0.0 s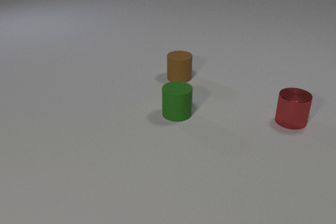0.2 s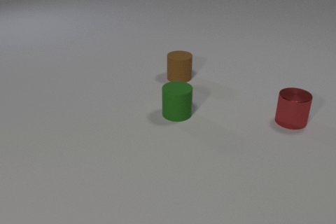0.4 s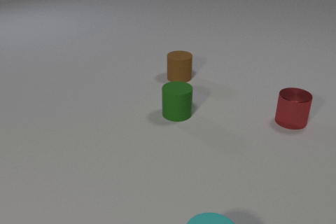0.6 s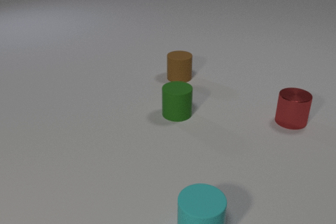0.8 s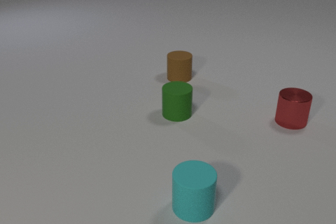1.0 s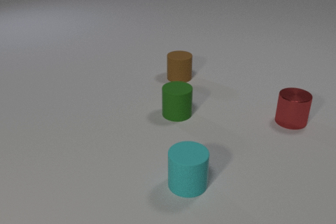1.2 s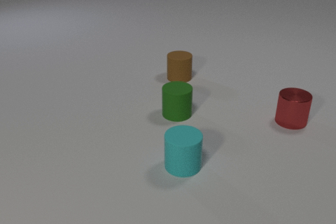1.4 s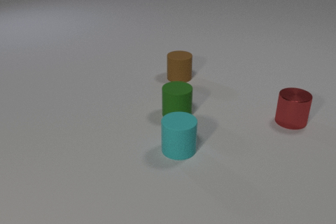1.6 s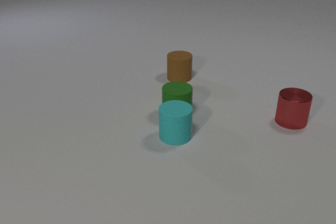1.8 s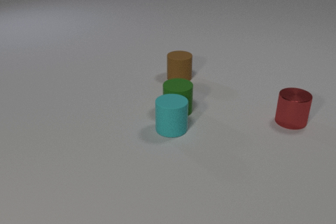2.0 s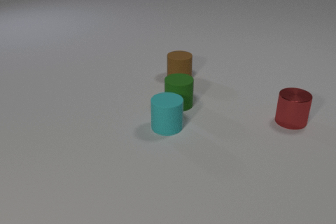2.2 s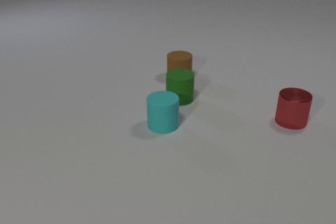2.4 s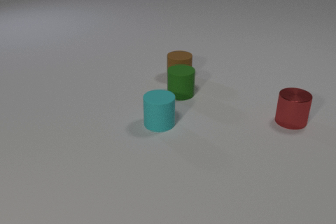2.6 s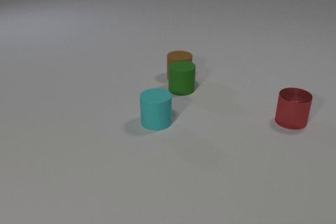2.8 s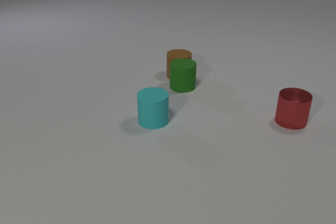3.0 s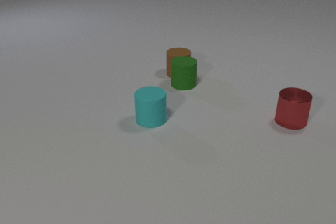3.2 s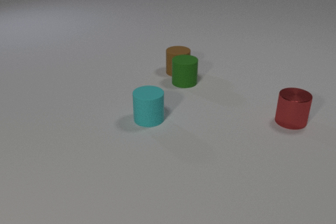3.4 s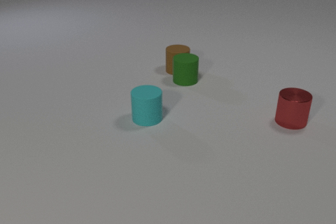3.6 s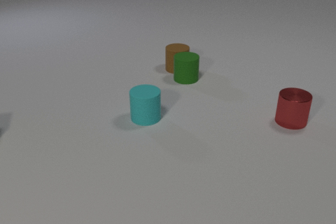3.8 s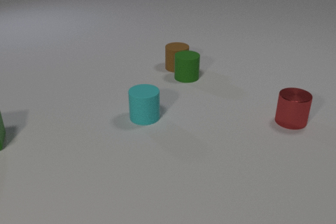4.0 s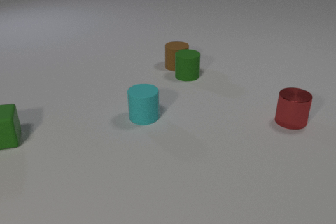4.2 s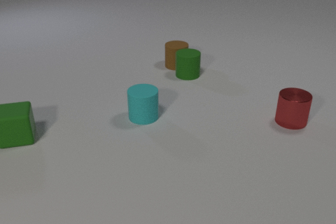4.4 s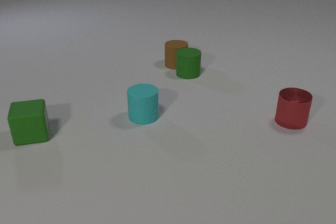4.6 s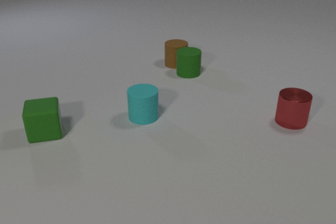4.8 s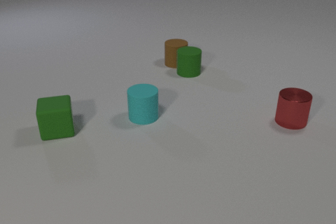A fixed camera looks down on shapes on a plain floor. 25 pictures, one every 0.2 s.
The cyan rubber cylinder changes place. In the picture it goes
away from the camera.
The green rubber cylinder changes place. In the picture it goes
away from the camera.
0.0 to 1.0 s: The cyan rubber cylinder comes in at the bottom edge, slides away from the camera.
1.0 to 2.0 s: The cyan rubber cylinder slides away from the camera. The green rubber cylinder slides away from the camera. The cyan rubber cylinder and the green rubber cylinder collide.
2.0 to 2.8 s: The cyan rubber cylinder slides to the left and away from the camera. The green rubber cylinder slides away from the camera. The green rubber cylinder and the brown rubber cylinder collide.
2.8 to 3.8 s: The cyan rubber cylinder slides to the left and away from the camera. The green rubber cylinder slides away from the camera. The brown rubber cylinder slides away from the camera. The green rubber cube comes in at the left edge.
3.8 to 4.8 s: The green rubber cylinder slides away from the camera. The brown rubber cylinder slides away from the camera. The green rubber cube slides to the right.
What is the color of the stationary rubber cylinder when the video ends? cyan.
What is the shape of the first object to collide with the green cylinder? cylinder.
Are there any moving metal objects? no.
